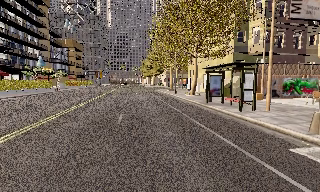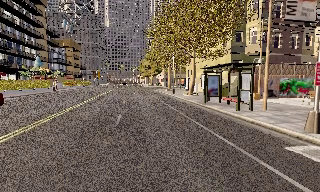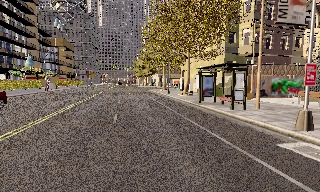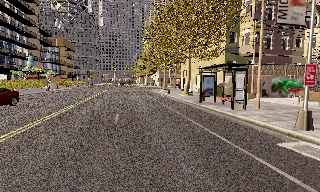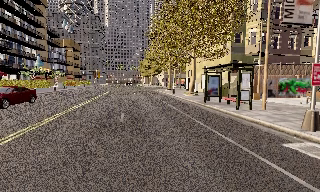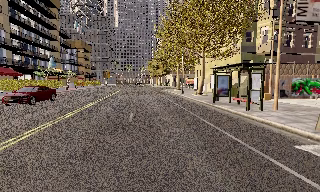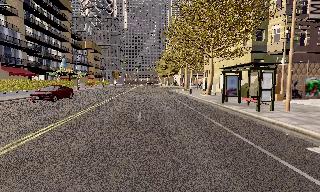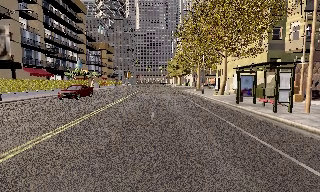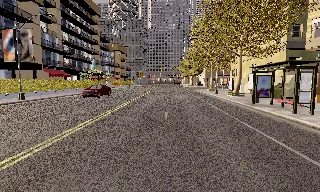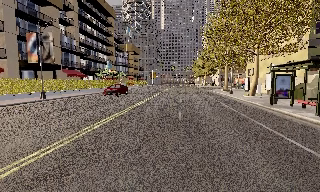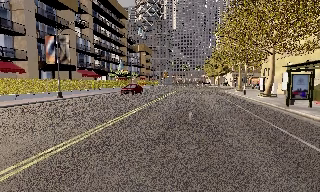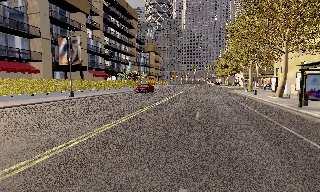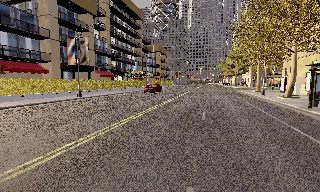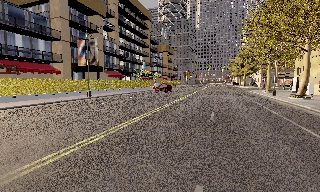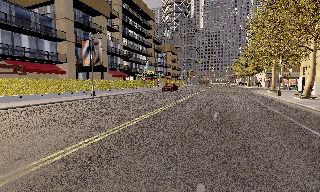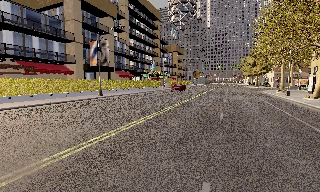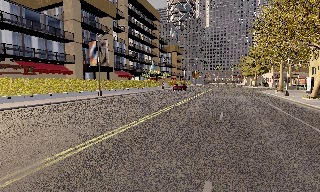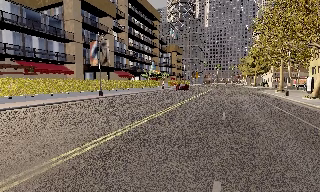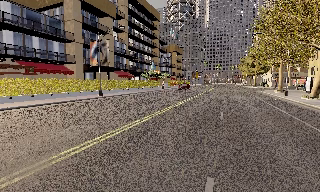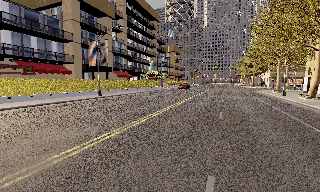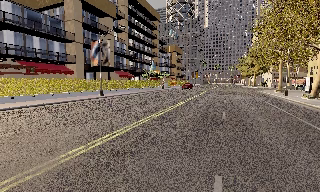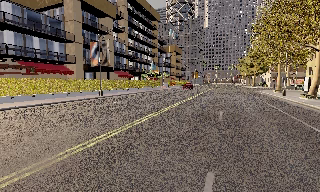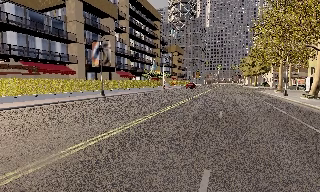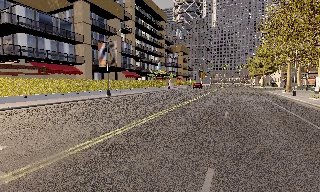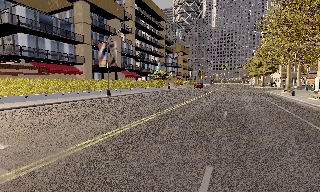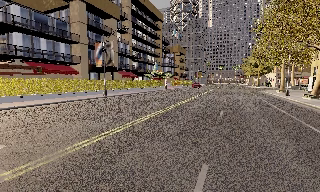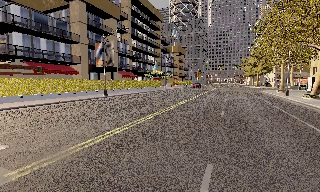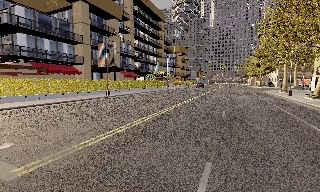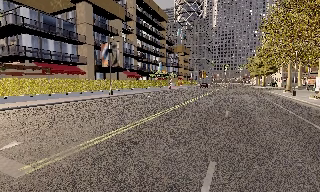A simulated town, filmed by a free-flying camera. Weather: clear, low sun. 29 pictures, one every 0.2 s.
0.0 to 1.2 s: The camera shifts only a little, or ends up much as it began.
1.2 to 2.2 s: The camera swings to its left by about 20 degrees, and the scene slides to the right.
2.2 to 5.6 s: The camera swings to its left by about 10 degrees, and the scene slides to the right. It travels backward, about 1 m, so what stands in front gets smaller.
The film runs backward here.
